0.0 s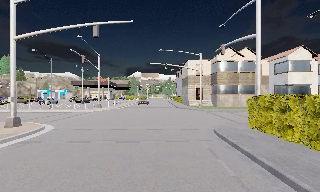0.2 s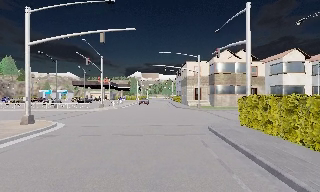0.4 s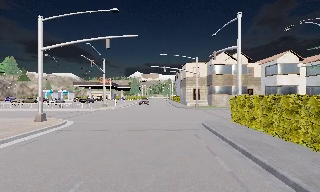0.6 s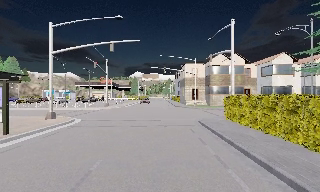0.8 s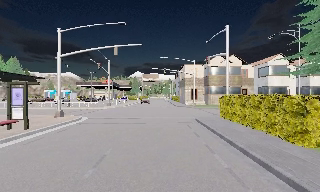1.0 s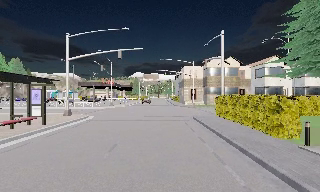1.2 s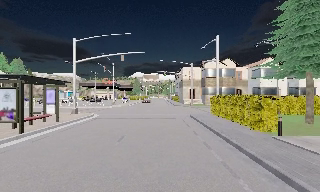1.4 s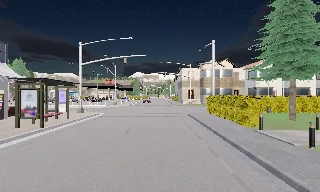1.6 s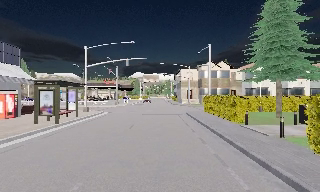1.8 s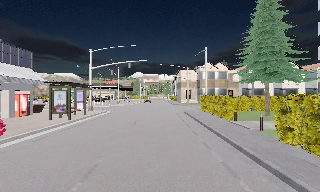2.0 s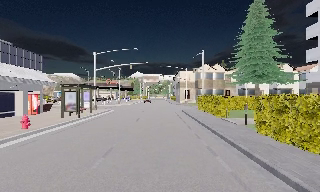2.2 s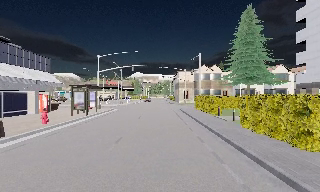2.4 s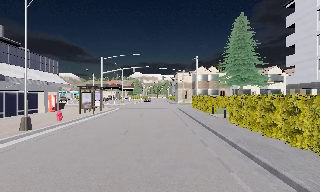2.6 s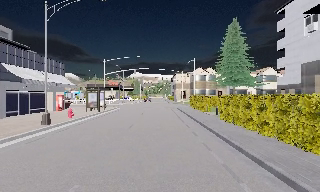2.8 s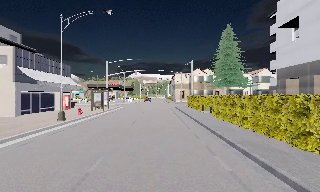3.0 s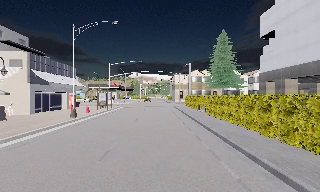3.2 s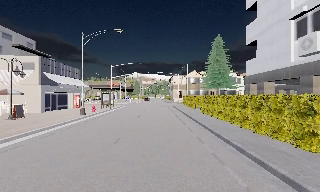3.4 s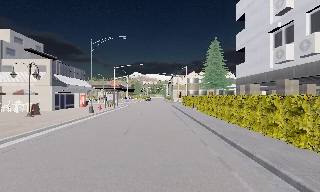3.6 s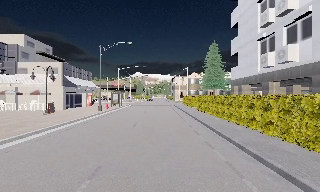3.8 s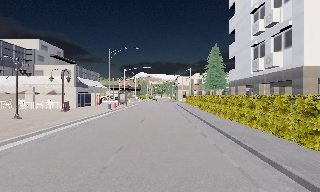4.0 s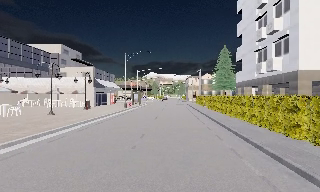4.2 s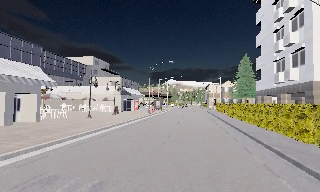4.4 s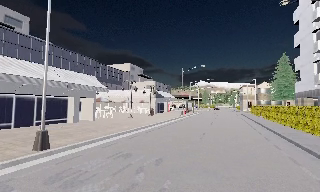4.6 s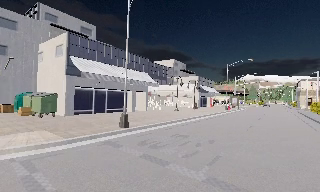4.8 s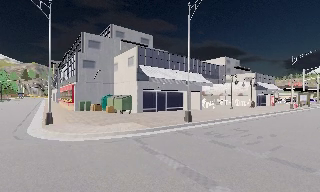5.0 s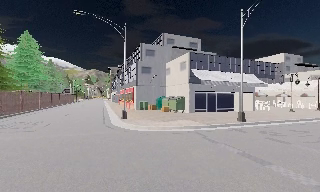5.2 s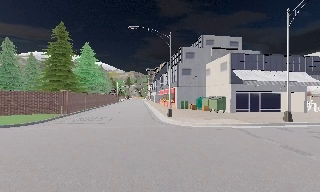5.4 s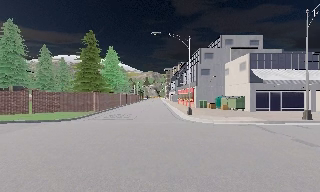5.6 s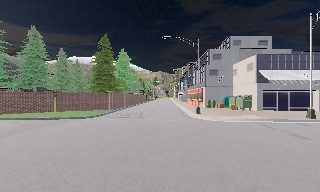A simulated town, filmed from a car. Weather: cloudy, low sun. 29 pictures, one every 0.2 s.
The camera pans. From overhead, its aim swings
counterclockwise.
The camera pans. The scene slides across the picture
to the right.
0.0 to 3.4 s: The camera travels backward, about 25 m, so what stands in front gets smaller.
3.4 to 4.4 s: The camera swings to its left by about 25 degrees, and the scene slides to the right. It travels backward, about 9 m, so what stands in front gets smaller.
4.4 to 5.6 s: The camera pans to its left, which is counterclockwise from overhead, by about 70 degrees. It travels backward and to its left, about 9 m.
The film runs backward here.
